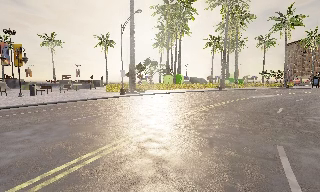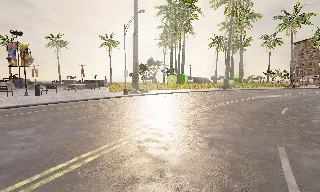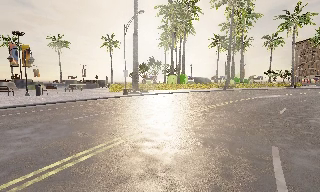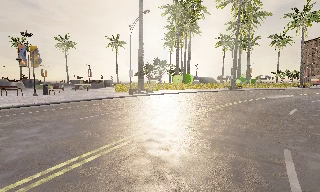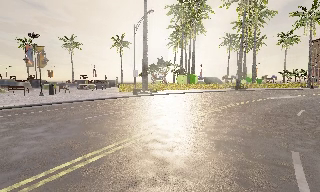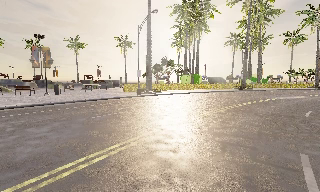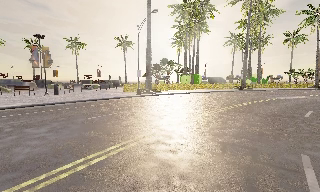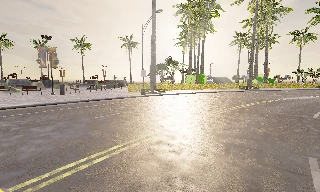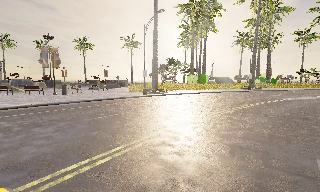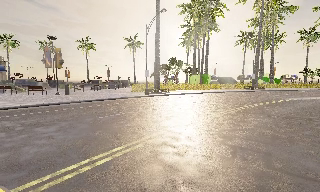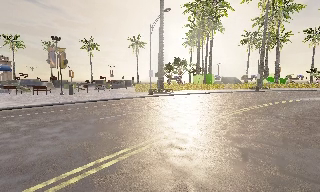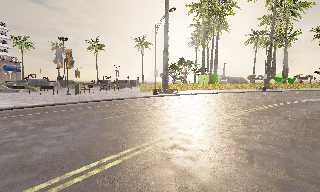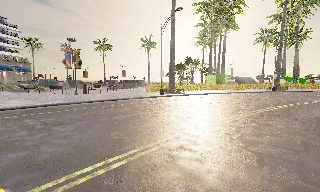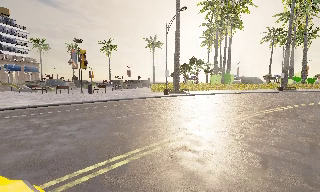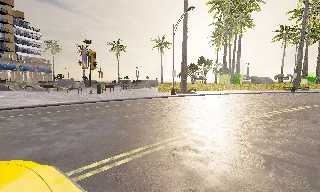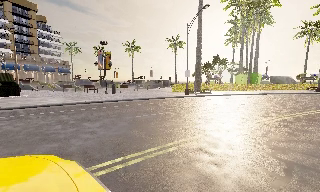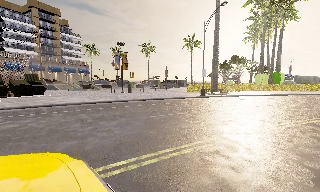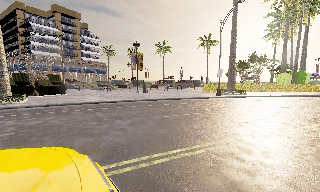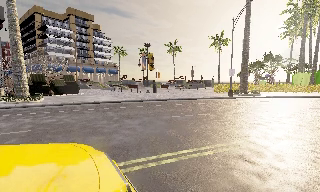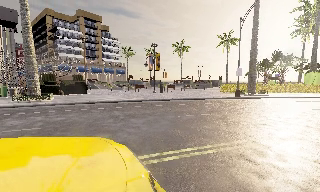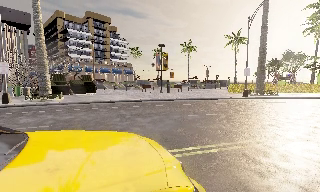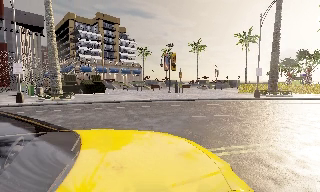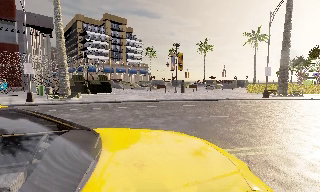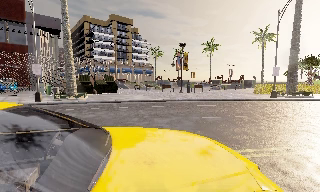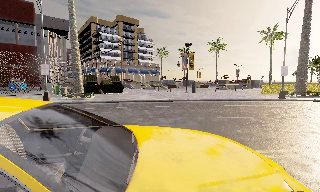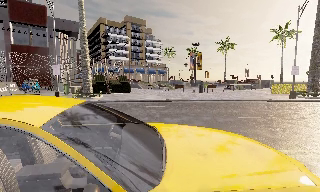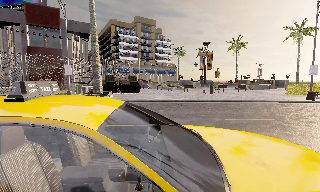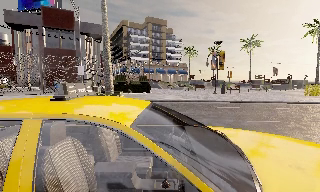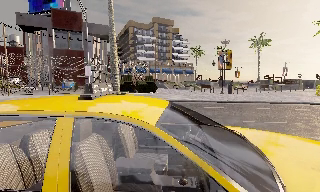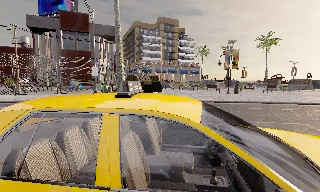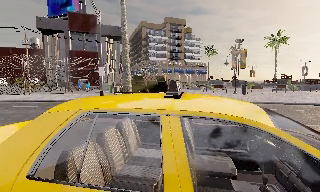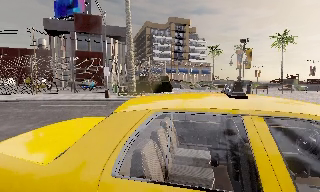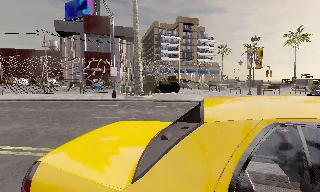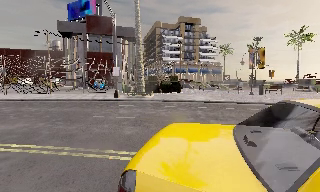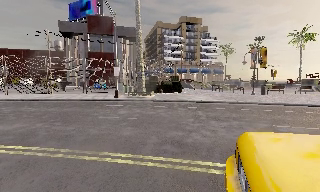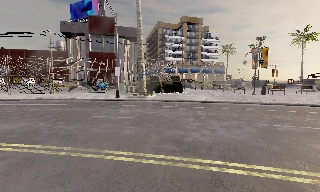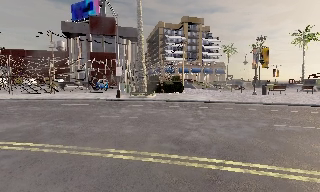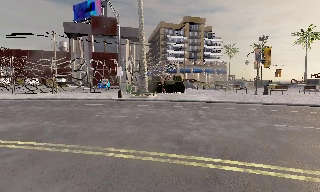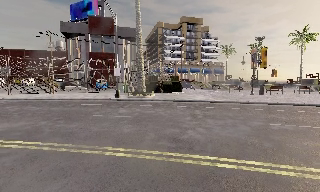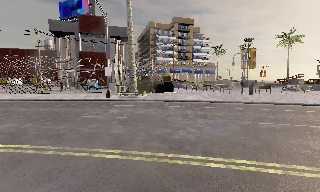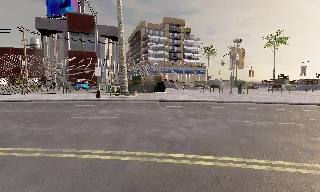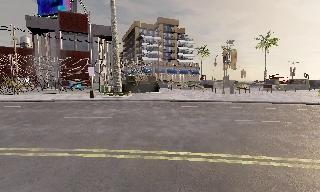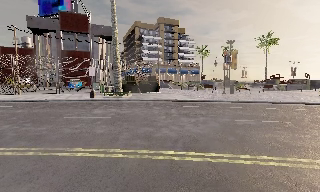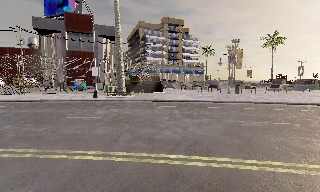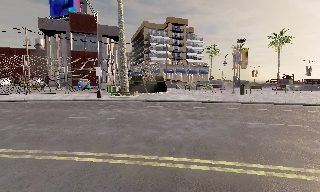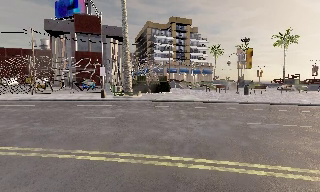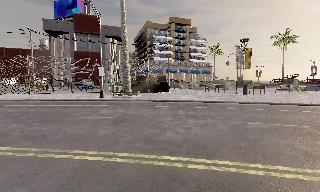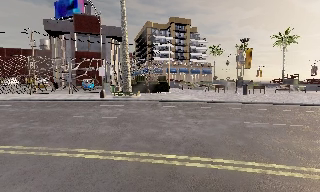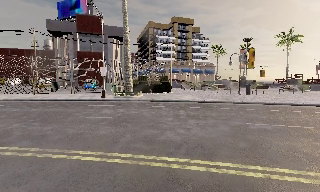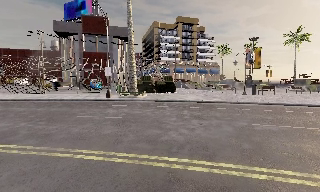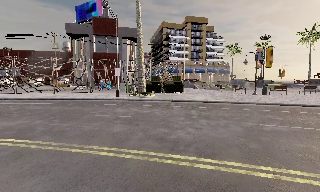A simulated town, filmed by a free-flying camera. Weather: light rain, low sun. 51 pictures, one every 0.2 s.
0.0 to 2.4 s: The camera pans to its left, which is counterclockwise from overhead, by about 15 degrees.
2.4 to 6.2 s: The camera swings to its left by about 55 degrees, and the scene slides to the right. It travels to its right, about 1 m.
6.2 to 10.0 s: The camera travels to its right, about 1 m.
The film runs forward here.
